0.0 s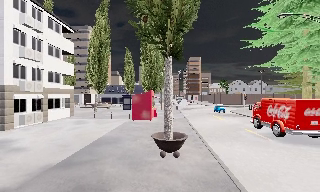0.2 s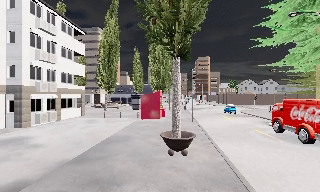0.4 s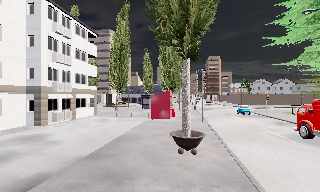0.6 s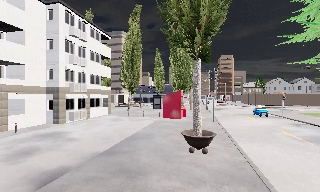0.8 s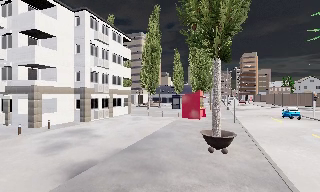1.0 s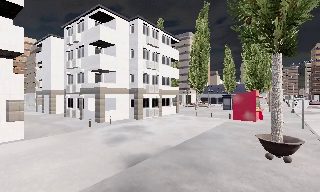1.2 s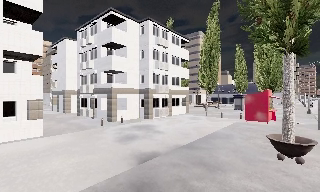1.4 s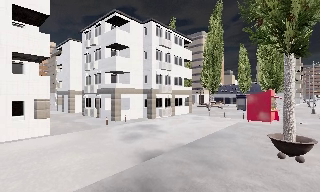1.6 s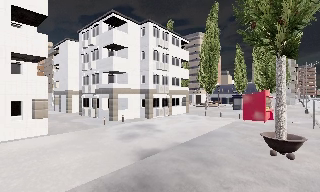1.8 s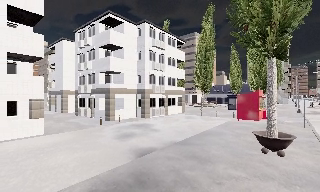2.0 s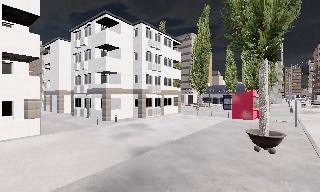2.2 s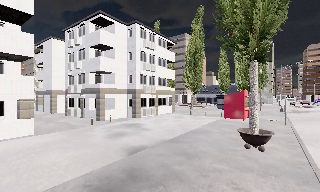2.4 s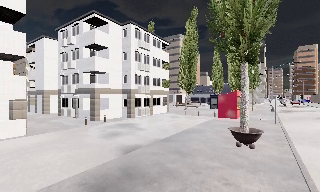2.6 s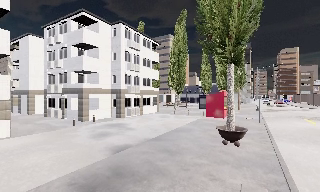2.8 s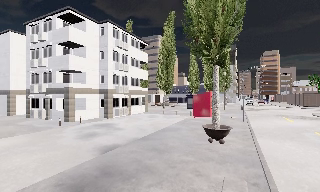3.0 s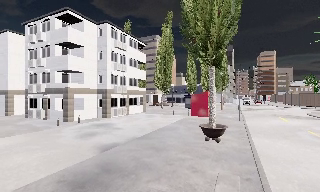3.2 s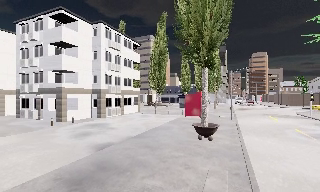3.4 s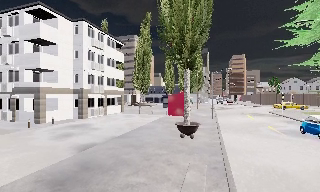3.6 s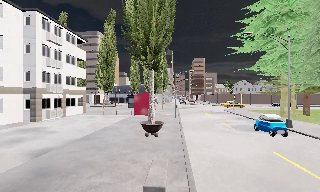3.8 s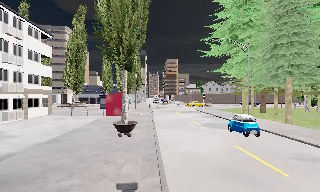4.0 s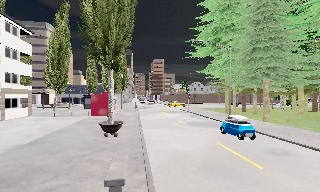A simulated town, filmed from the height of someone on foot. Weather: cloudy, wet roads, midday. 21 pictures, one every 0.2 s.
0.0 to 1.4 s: The camera swings to its left by about 40 degrees, and the scene slides to the right. It travels backward, about 1.5 m.
1.4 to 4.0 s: The camera pans to its right, which is clockwise from overhead, by about 50 degrees. It travels backward, about 2.5 m.
The film runs backward here.
